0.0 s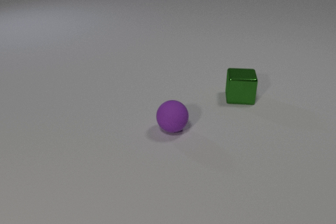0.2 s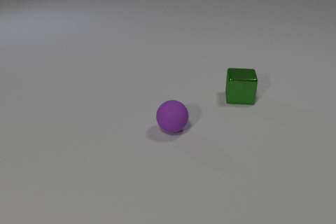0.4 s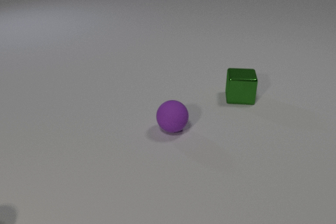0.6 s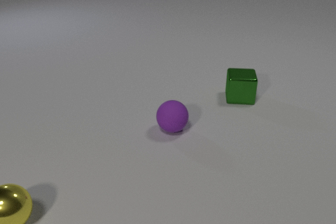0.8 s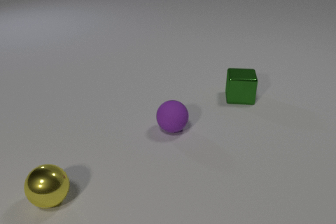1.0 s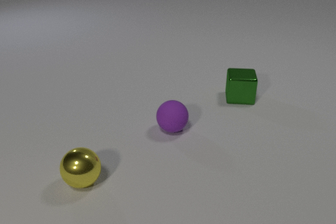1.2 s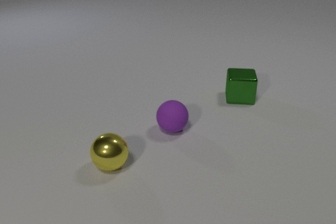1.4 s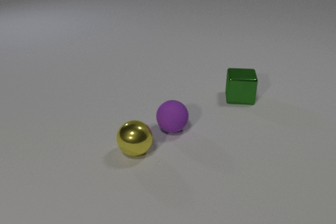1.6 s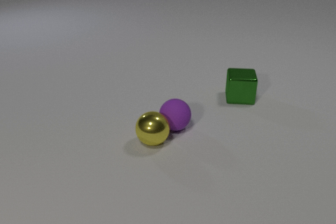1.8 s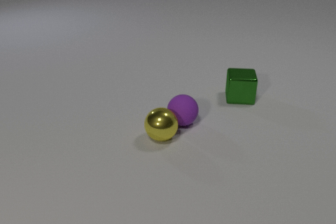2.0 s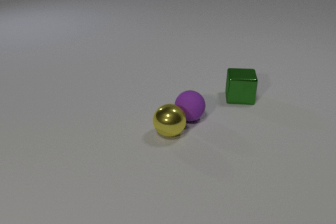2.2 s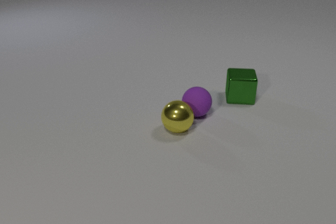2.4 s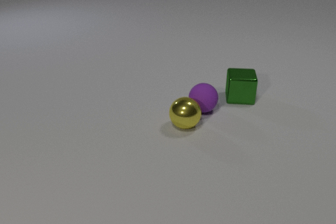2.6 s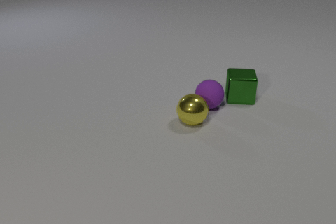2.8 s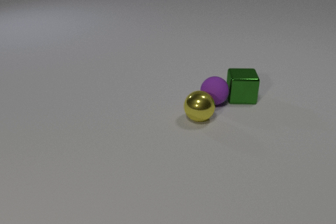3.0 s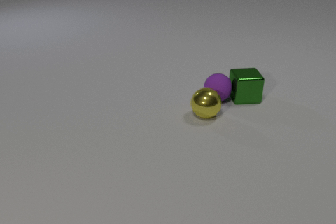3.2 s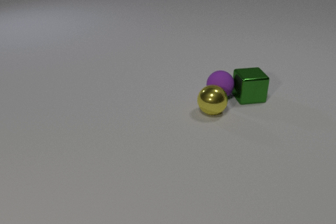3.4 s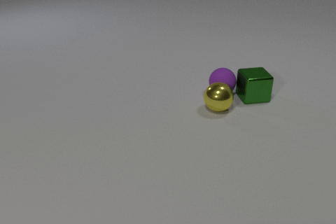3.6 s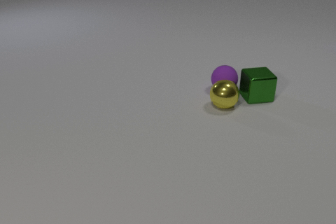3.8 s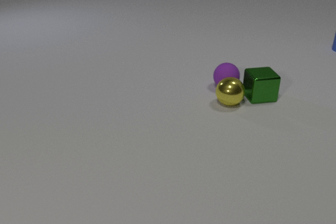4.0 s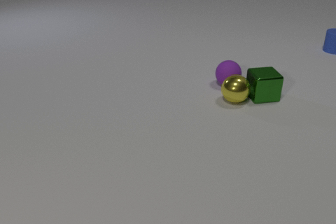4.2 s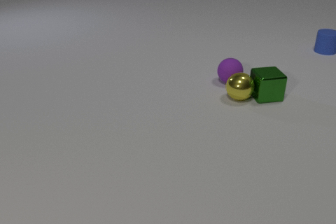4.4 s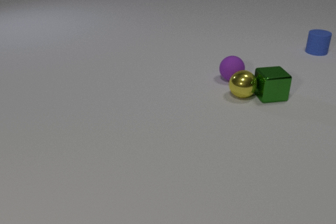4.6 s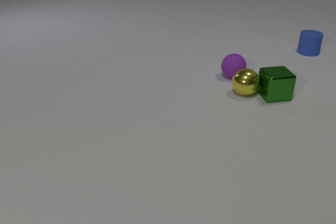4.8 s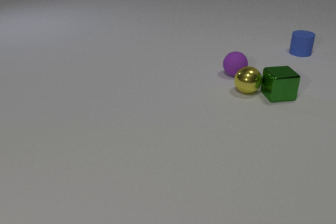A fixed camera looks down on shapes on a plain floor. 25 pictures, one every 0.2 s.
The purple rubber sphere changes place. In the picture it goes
away from the camera.
0.0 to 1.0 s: The yellow metal sphere comes in at the left edge, rolls to the right and away from the camera.
1.0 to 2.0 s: The yellow metal sphere rolls to the right and away from the camera. The purple rubber sphere rolls away from the camera and to the right. The yellow metal sphere and the purple rubber sphere collide.
2.0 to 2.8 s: The yellow metal sphere rolls away from the camera and to the right. The purple rubber sphere rolls away from the camera and to the right. The purple rubber sphere and the green metal cube collide.
2.8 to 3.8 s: The yellow metal sphere rolls away from the camera and to the right. The purple rubber sphere rolls away from the camera. The green metal cube slides to the right. The blue rubber cylinder comes in at the right edge.
3.8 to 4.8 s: The yellow metal sphere rolls away from the camera and to the right. The purple rubber sphere rolls away from the camera. The green metal cube slides to the right and away from the camera. The blue rubber cylinder slides to the left and toward the camera. The yellow metal sphere and the green metal cube collide.
What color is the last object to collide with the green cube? yellow.
What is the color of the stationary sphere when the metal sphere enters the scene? purple.
What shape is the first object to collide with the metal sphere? sphere.
